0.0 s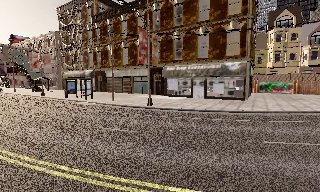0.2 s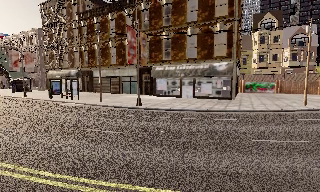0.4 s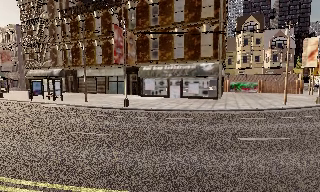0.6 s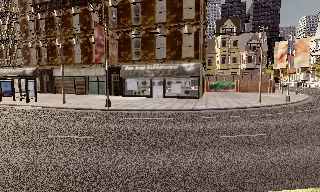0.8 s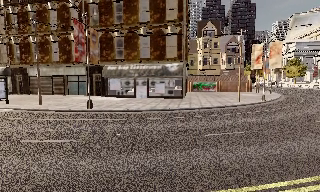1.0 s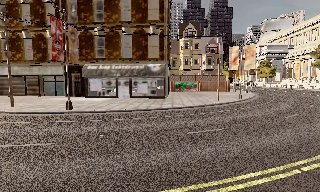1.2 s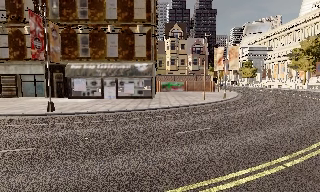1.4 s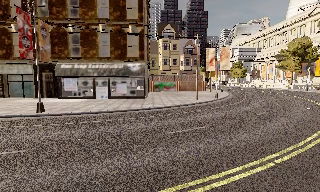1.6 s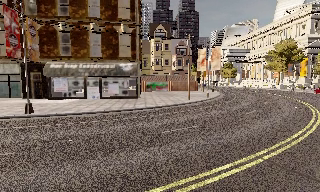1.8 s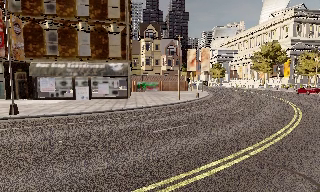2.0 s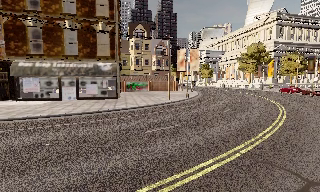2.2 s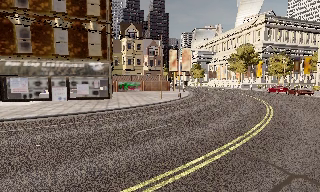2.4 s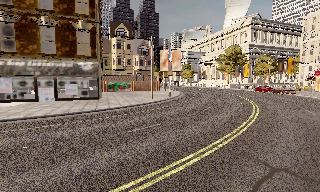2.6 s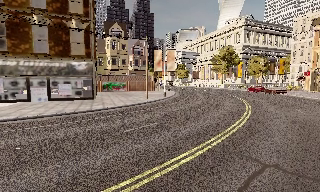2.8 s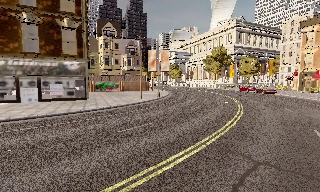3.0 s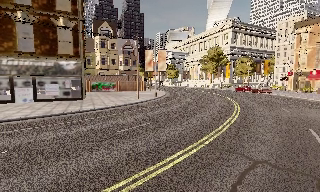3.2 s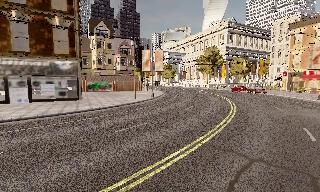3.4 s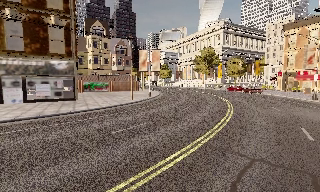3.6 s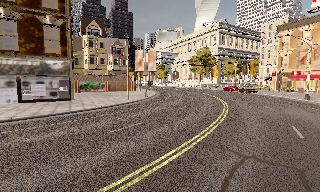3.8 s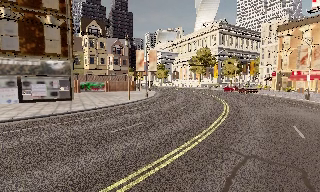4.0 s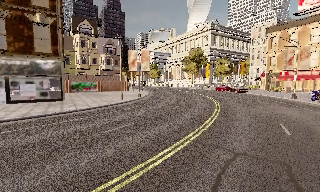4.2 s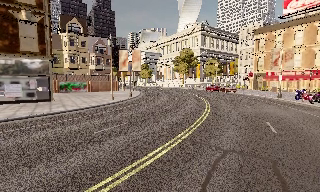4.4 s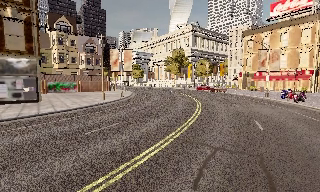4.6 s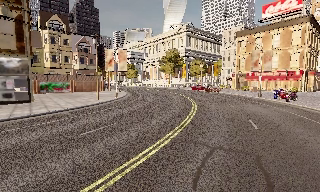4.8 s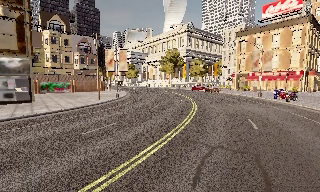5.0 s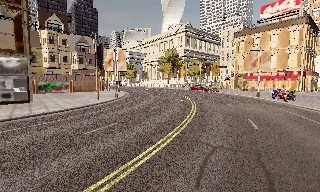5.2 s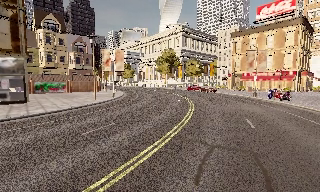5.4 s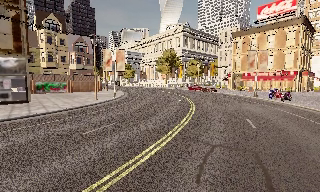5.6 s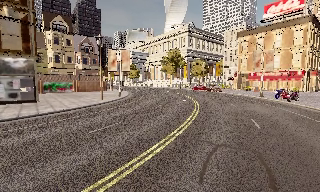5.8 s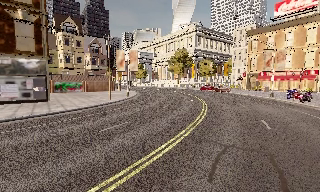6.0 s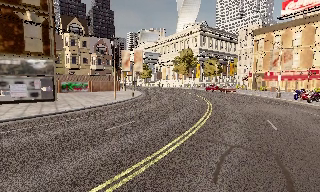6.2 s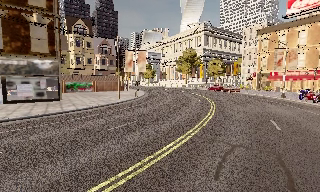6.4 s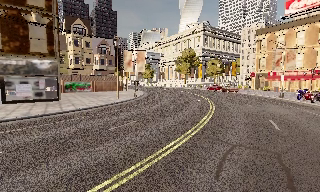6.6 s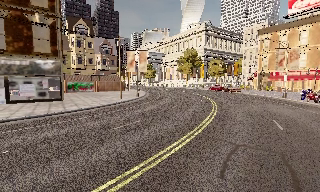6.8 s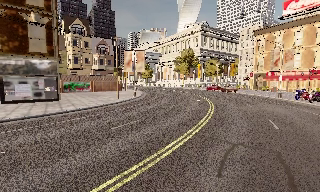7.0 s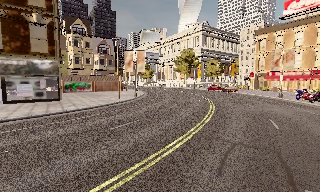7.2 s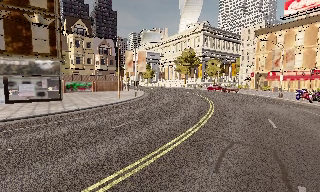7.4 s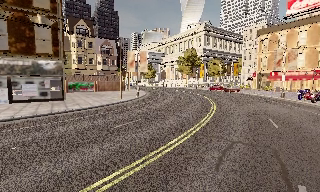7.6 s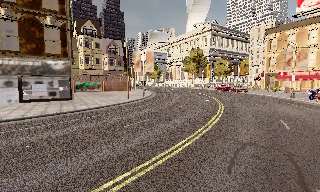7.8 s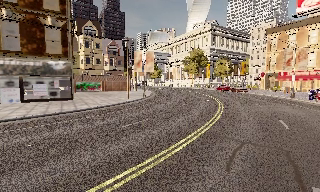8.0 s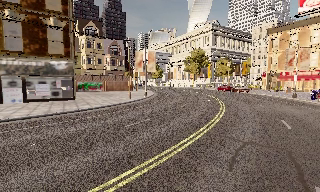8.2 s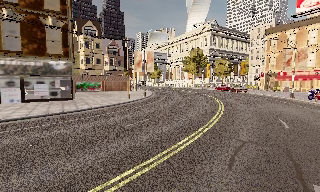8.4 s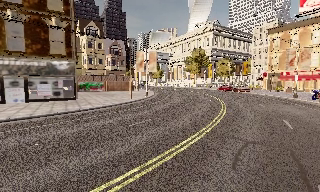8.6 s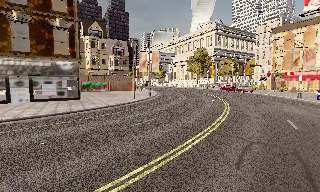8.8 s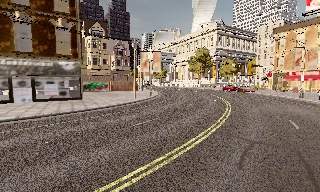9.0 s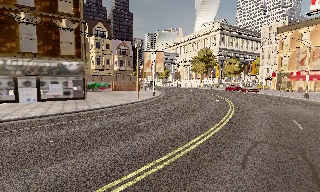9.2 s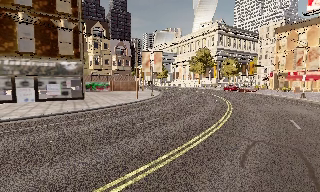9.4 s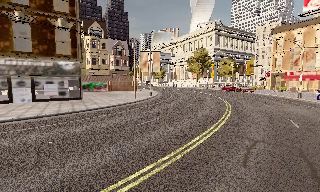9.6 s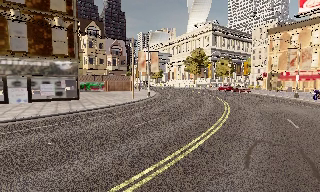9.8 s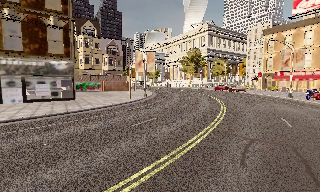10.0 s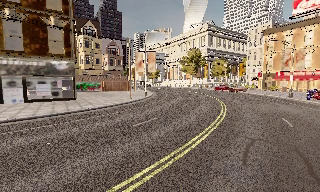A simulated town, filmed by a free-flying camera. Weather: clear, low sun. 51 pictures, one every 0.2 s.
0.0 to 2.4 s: The camera swings to its right by about 50 degrees, and the scene slides to the left. It travels to its left, about 0.5 m.
2.4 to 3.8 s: The camera shifts only a little, or ends up much as it began.
3.8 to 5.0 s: The camera pans to its right, which is clockwise from overhead, by about 10 degrees.
5.0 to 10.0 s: The camera travels to its left and backward, about 1.5 m, so close, fixed things drift to the right.
The film runs backward here.
